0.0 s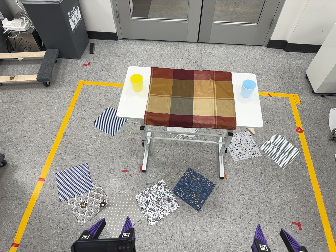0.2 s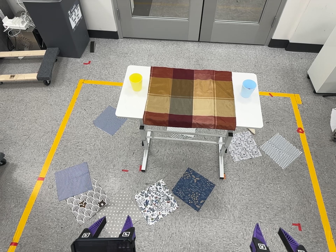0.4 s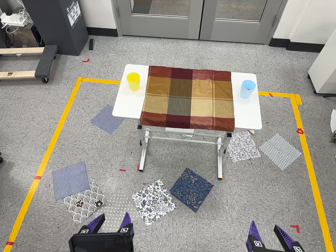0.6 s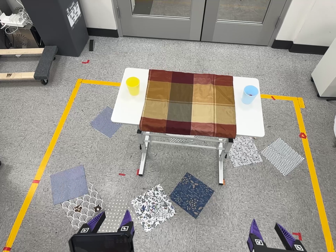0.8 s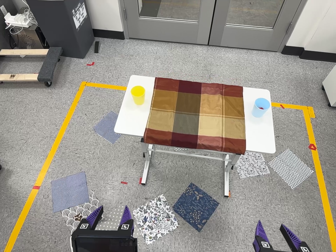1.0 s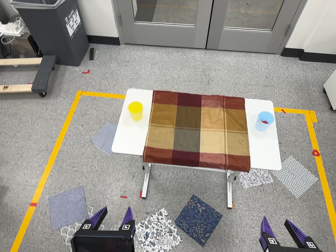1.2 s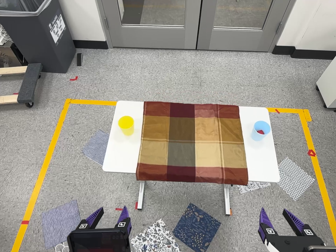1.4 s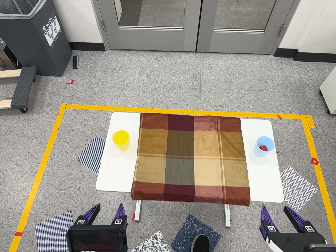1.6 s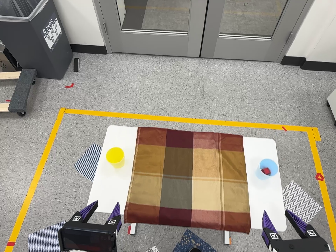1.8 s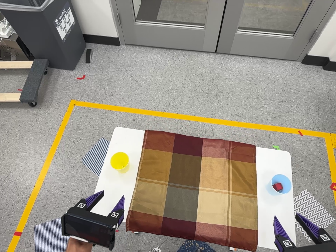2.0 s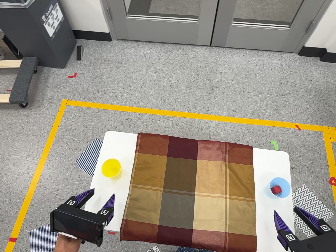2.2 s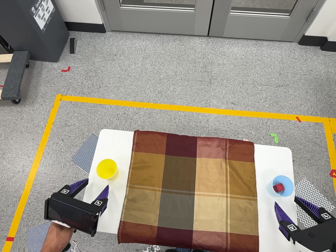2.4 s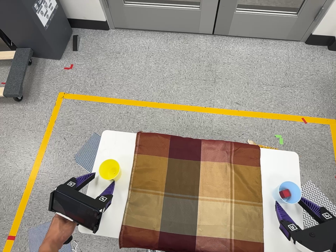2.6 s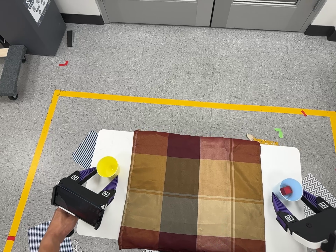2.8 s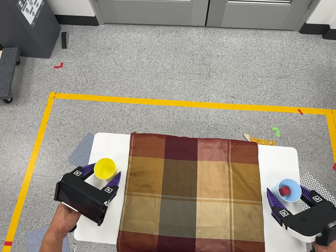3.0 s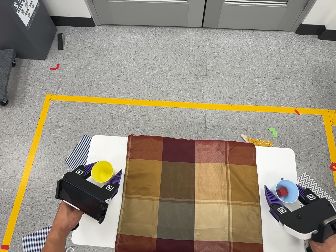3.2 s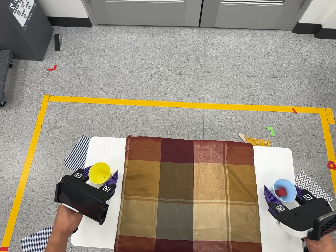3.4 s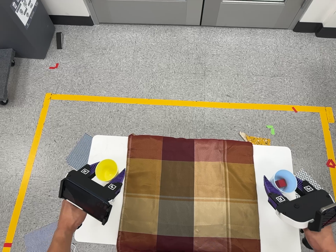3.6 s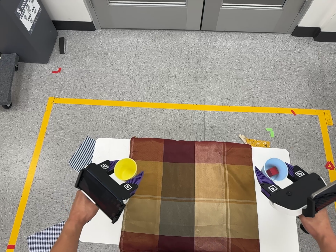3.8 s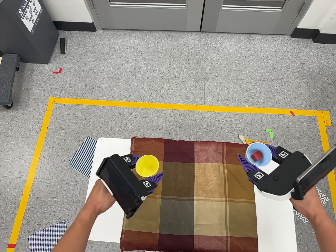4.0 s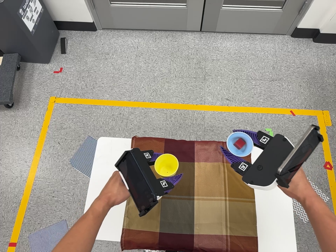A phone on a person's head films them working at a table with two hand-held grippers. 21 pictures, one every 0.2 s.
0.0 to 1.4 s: The camera travels toward the top of its view and forward, about 50 cm, so close, fixed things drift downward.
1.4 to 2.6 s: The camera travels toward the top of its view and forward, about 36 cm, so close, fixed things drift downward. Its aim tips toward the bottom of its view by about 10 degrees.
2.6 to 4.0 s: The camera travels backward, about 6 cm, so what stands in front gets smaller.
The film runs forward here.
